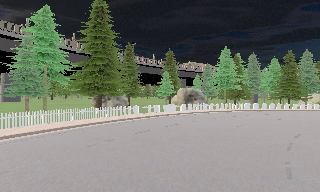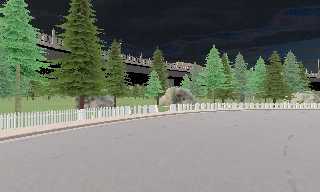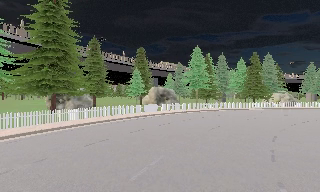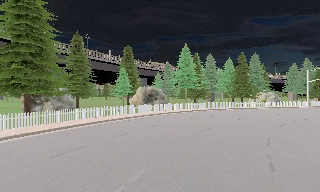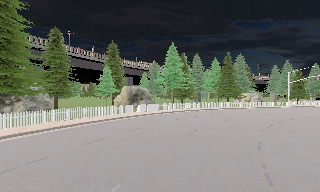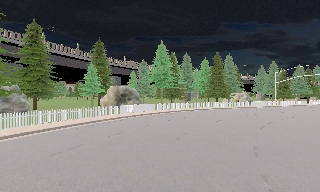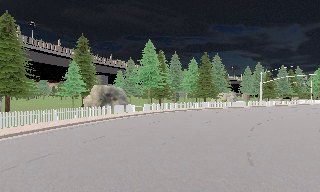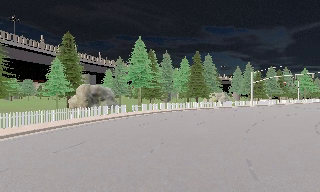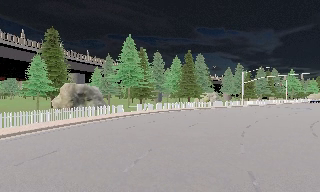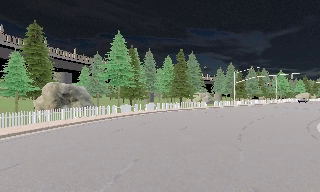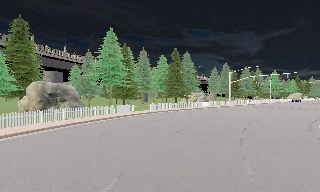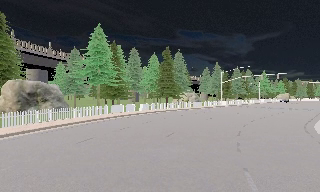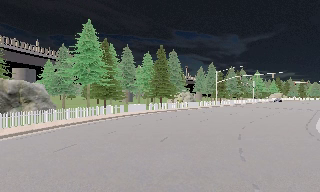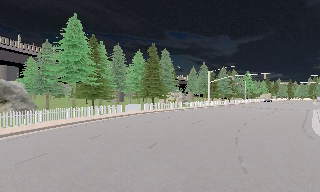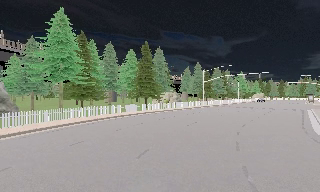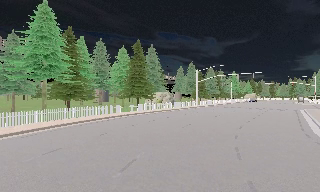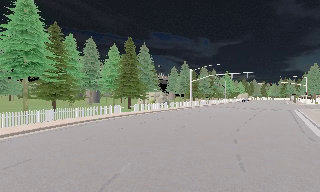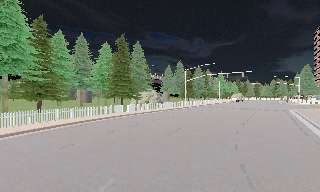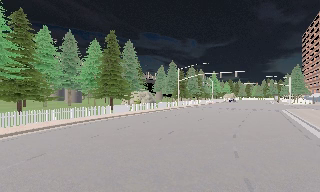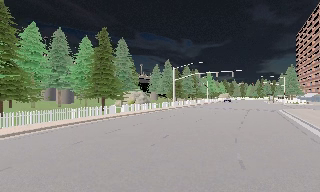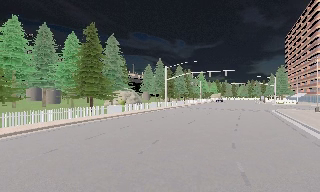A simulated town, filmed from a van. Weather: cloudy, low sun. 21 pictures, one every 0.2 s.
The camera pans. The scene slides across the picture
to the left.
The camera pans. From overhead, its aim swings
clockwise.
0.0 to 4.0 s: The camera pans to its right, which is clockwise from overhead, by about 60 degrees. It travels forward, about 20 m.
The film runs forward here.
